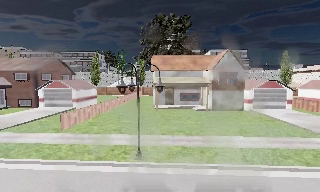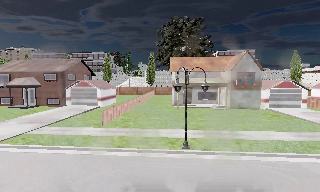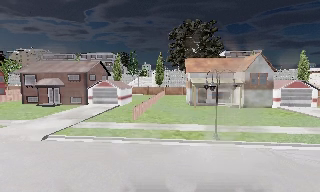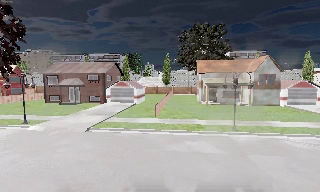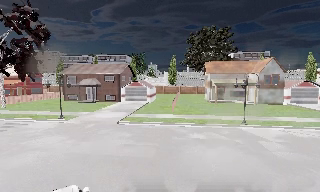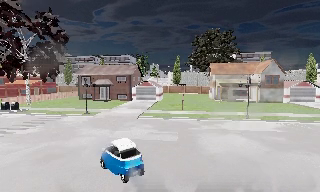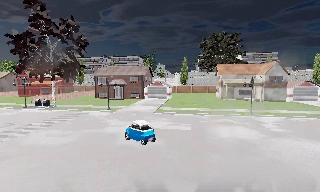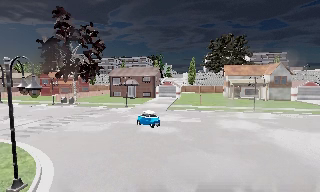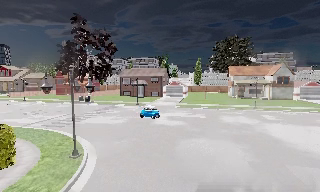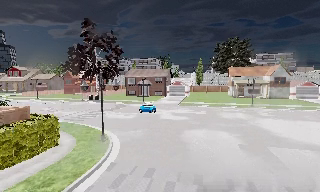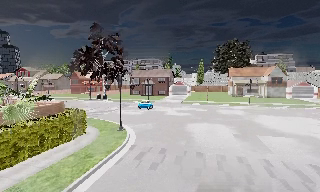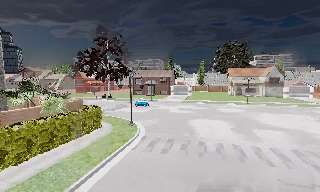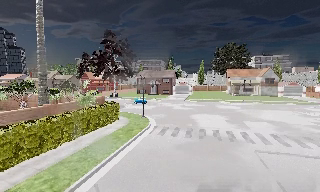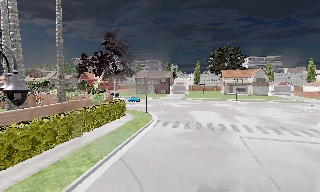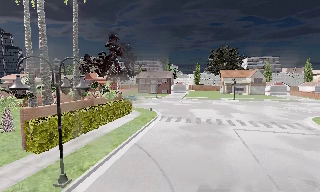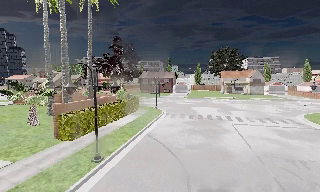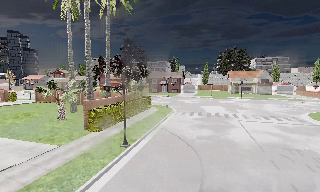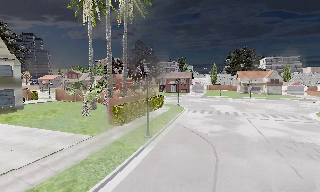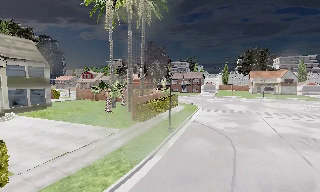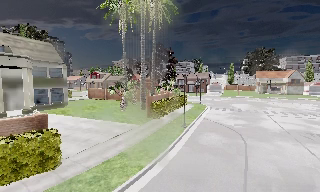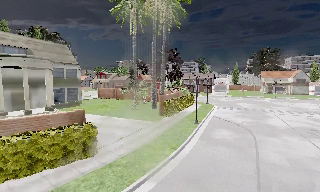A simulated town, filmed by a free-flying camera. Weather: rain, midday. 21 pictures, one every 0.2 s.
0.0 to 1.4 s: The camera travels backward and to its left, about 19 m, so what stands in front gets smaller.
1.4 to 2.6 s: The camera travels backward, about 14 m, so what stands in front gets smaller.
2.6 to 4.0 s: The camera pans to its left, which is counterclockwise from overhead, by about 10 degrees. It travels backward and to its left, about 12 m, so what stands in front gets smaller.
The film runs forward here.
